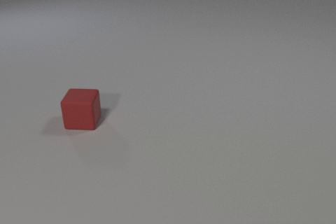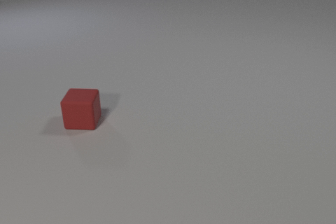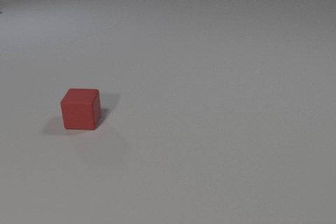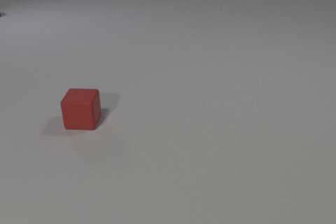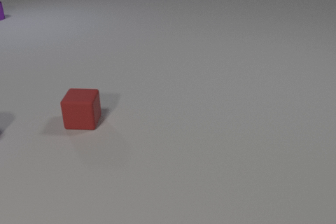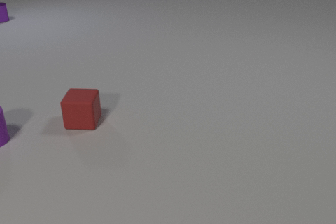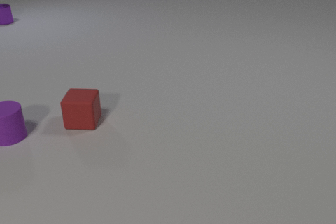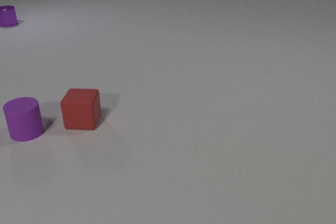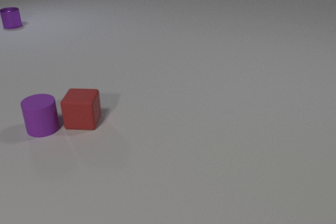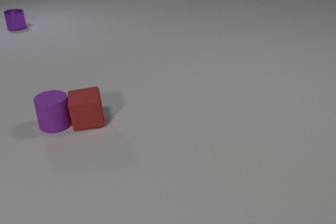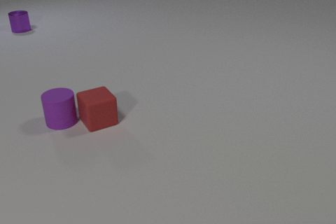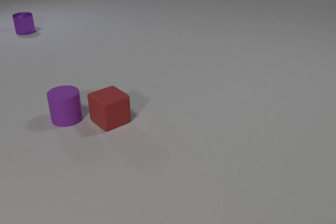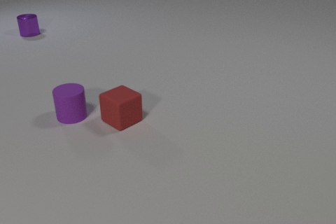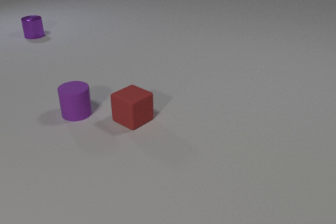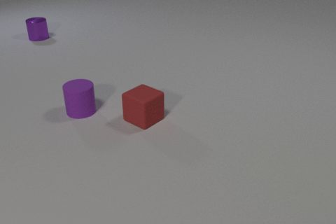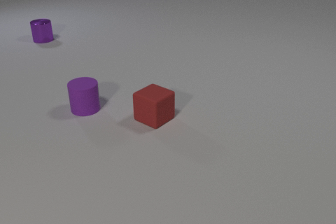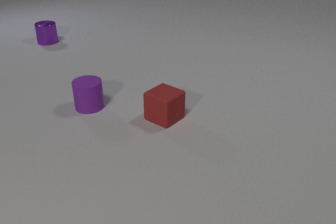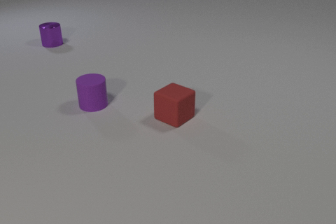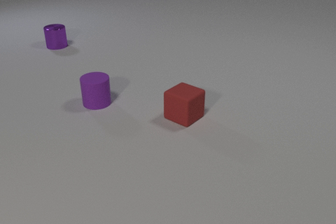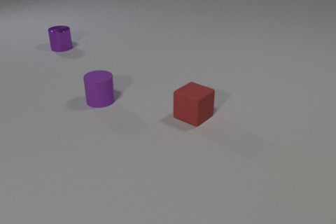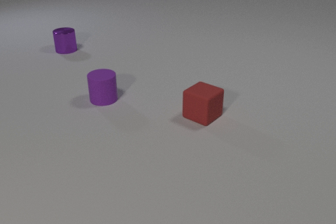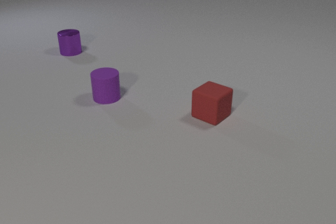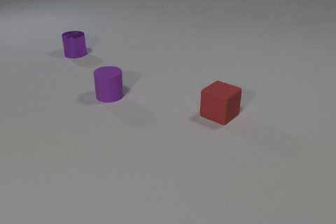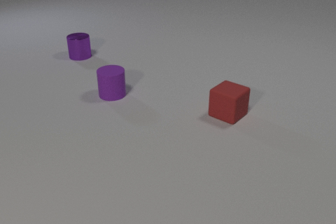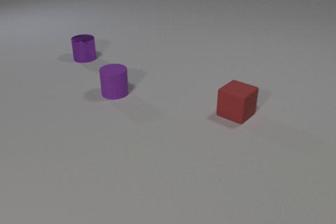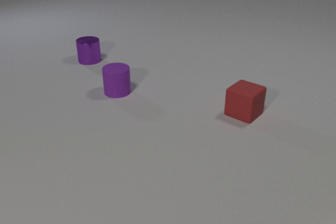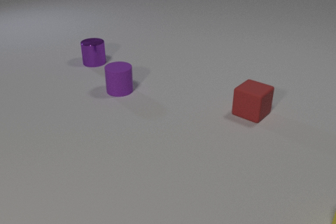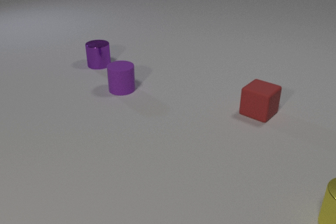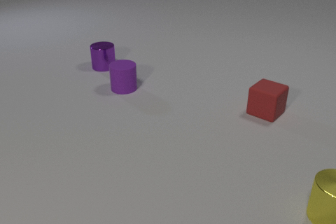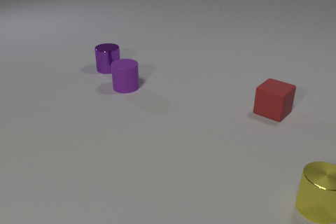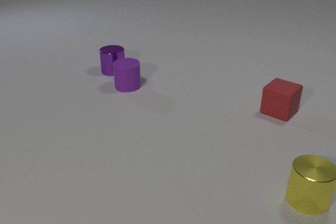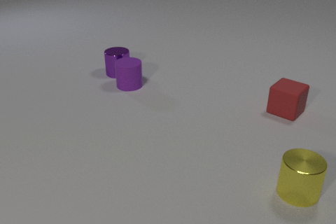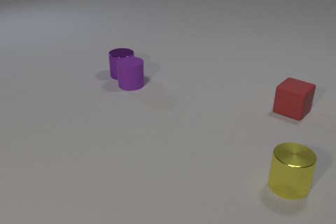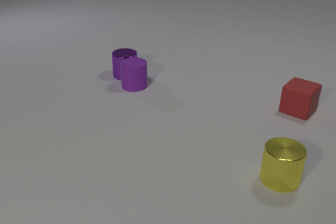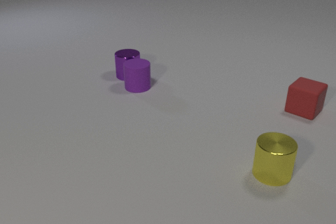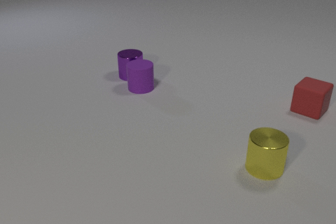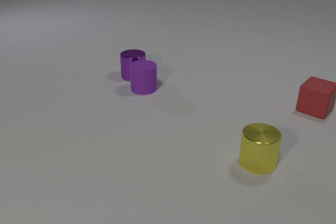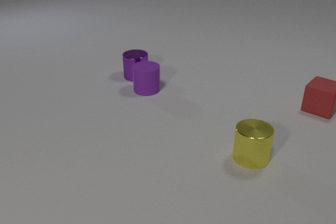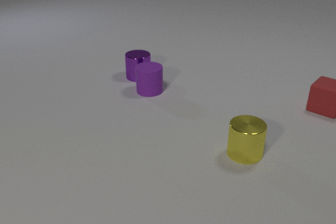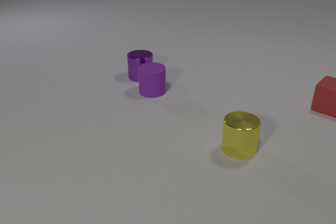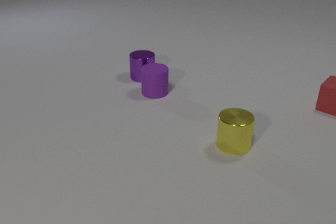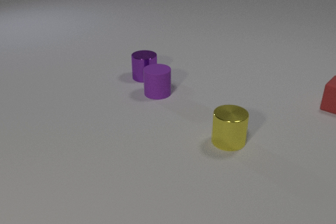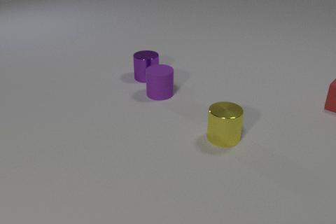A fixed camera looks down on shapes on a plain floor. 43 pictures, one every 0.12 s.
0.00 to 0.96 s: The purple rubber cylinder comes in at the left edge, slides to the right. The purple metal cylinder comes in at the left edge, slides toward the camera and to the right.
0.96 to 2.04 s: The purple rubber cylinder slides to the right and away from the camera. The red rubber cube slides to the right, spins so that its near face slides to the right, counterclockwise seen from above. The purple metal cylinder slides toward the camera and to the right. The purple rubber cylinder and the red rubber cube collide.
2.04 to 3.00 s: The purple rubber cylinder slides to the right and away from the camera. The red rubber cube slides to the right. The purple metal cylinder slides toward the camera and to the right.
3.00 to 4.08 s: The purple rubber cylinder slides to the right and away from the camera. The red rubber cube slides to the right and away from the camera. The purple metal cylinder slides toward the camera and to the right. The yellow metal cylinder comes in at the right edge, slides to the left and away from the camera. The purple rubber cylinder and the purple metal cylinder collide.
4.08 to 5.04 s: The purple rubber cylinder slides to the right and toward the camera. The red rubber cube slides to the right and away from the camera. The purple metal cylinder slides to the right. The yellow metal cylinder slides away from the camera and to the left.
What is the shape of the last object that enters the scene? cylinder.
What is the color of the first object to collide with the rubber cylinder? red.
What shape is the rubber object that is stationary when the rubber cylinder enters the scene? cube.
